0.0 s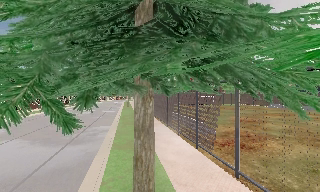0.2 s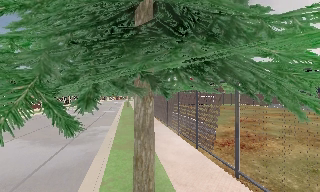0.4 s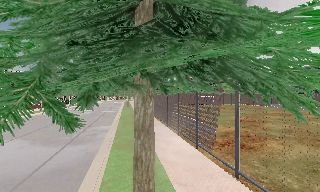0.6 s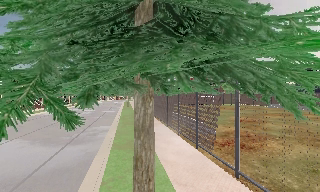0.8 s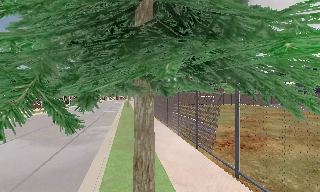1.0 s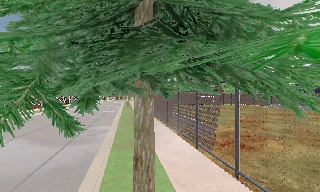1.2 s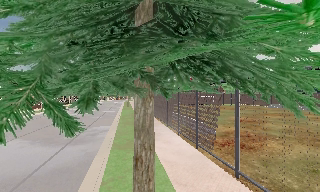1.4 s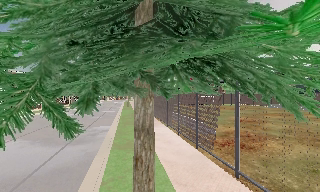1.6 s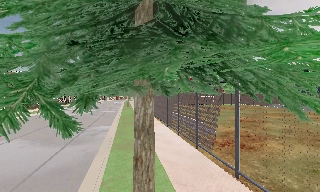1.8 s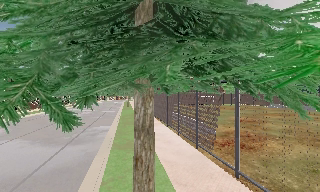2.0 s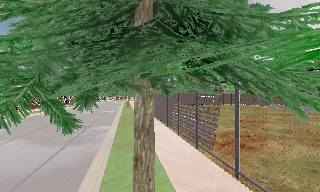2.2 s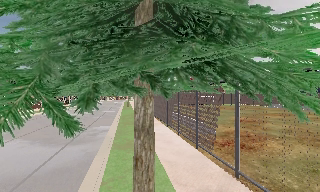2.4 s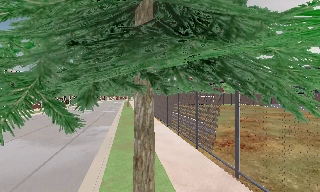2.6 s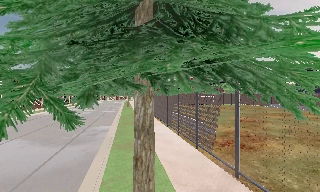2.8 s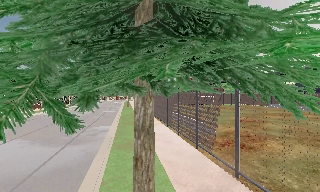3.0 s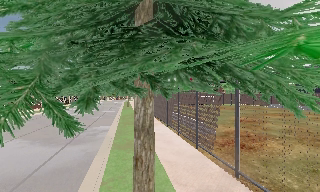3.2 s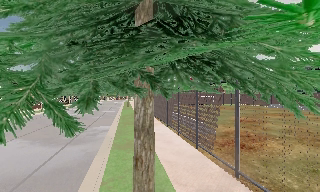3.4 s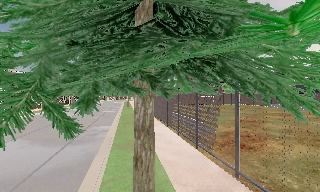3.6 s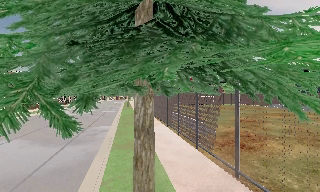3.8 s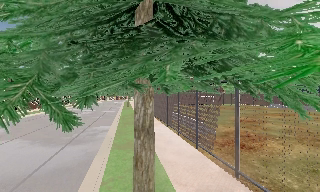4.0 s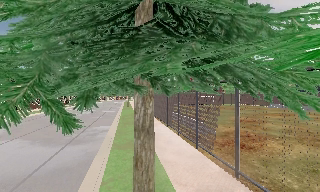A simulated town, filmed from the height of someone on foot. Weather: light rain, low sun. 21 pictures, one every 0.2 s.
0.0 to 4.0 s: The camera keeps its place and its aim.
The film runs backward here.
